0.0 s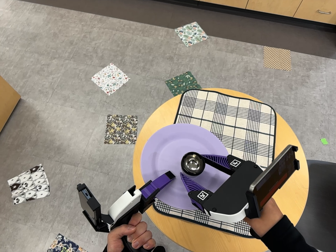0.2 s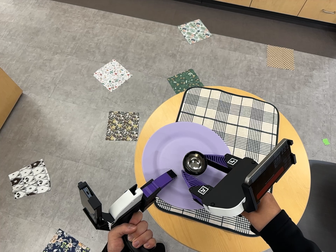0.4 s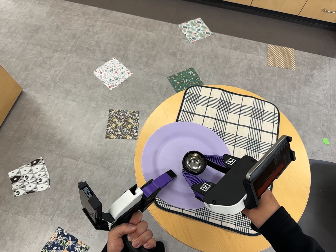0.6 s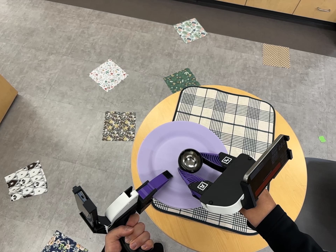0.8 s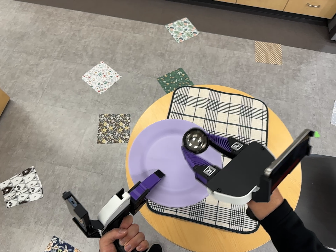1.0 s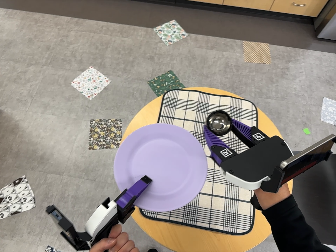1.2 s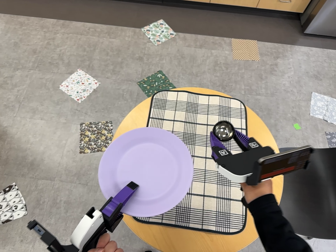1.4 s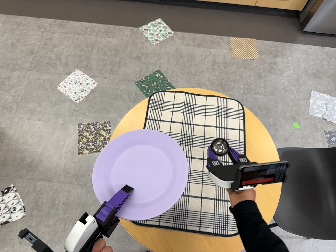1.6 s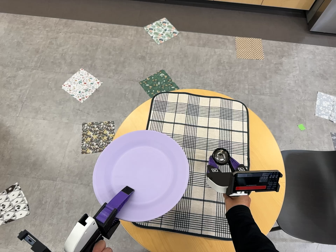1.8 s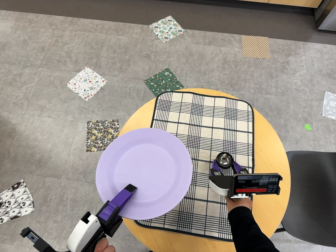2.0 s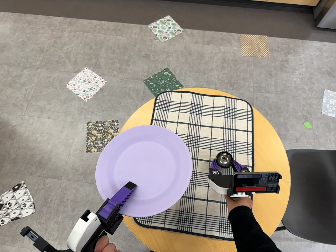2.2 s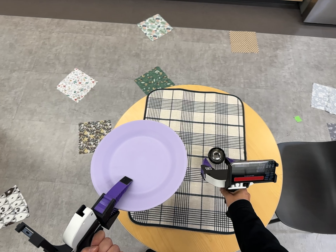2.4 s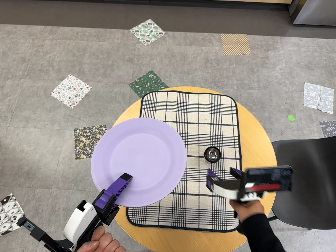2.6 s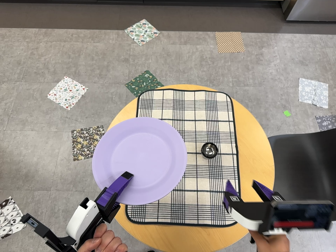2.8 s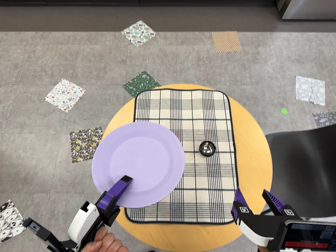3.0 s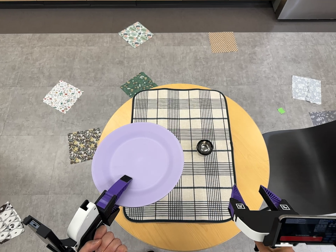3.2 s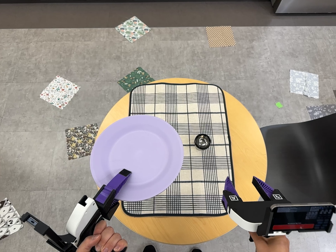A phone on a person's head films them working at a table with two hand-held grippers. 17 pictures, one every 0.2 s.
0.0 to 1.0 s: The camera shifts only a little, or ends up much as it began.
1.0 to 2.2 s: The camera travels to its right, about 7 cm, so close, fixed things drift to the left.
2.2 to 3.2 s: The camera travels toward the bottom of its view, about 6 cm, so close, fixed things drift upward.
The film runs forward here.
